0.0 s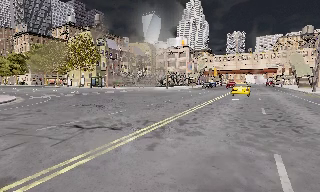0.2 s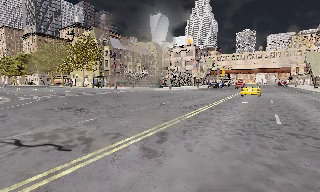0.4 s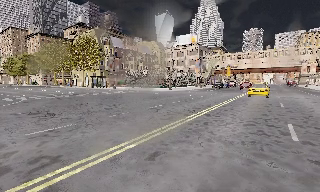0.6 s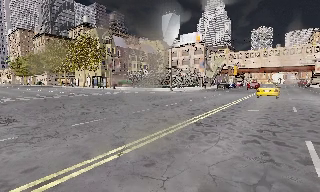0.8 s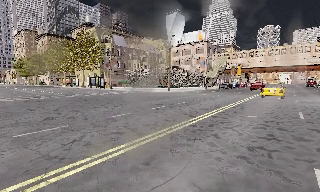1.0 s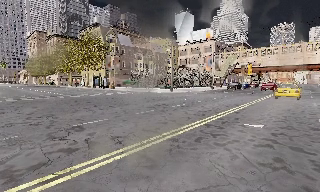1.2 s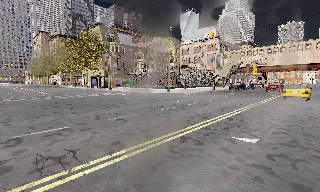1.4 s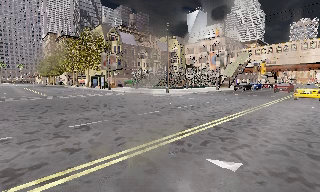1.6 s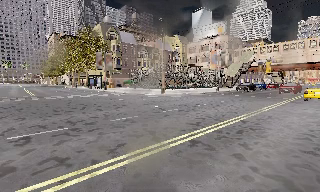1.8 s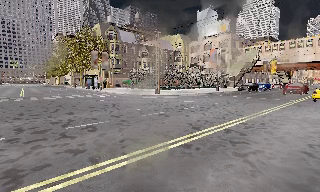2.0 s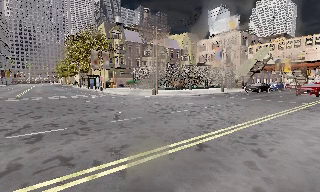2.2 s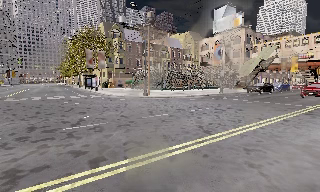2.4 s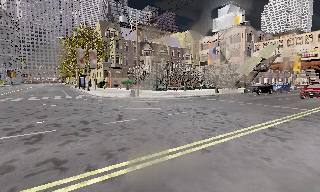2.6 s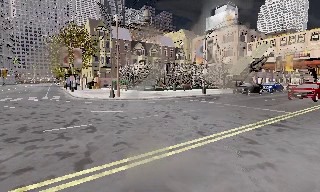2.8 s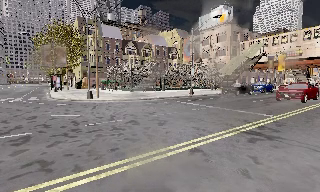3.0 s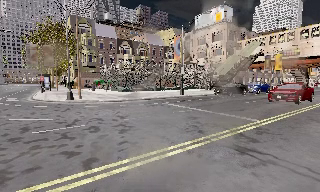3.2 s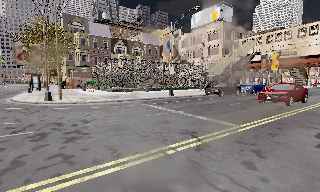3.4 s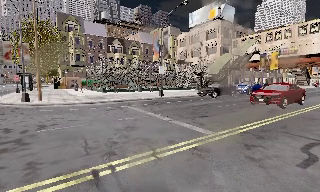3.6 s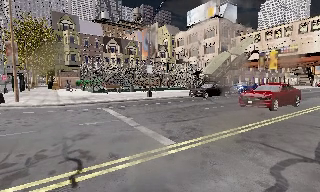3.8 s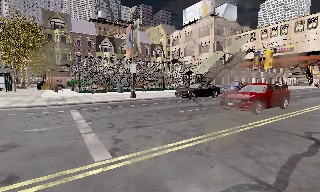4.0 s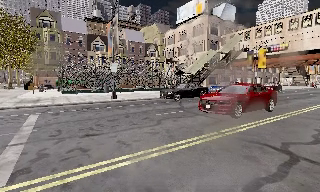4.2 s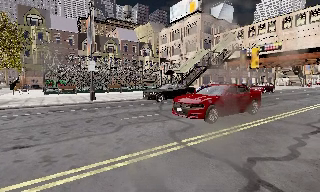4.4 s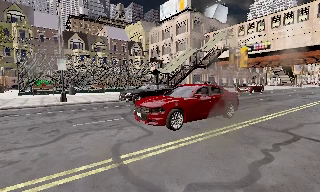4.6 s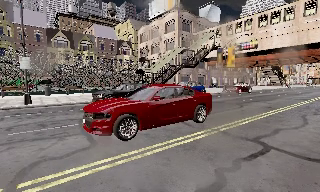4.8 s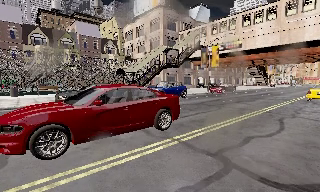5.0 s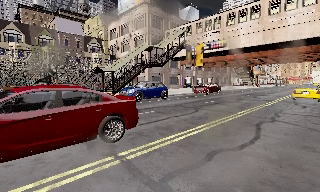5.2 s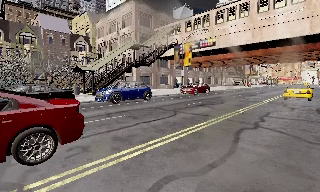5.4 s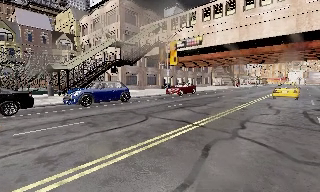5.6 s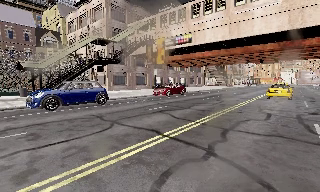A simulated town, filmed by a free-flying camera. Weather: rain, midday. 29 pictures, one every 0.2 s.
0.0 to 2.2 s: The camera pans to its left, which is counterclockwise from overhead, by about 25 degrees. It travels forward and to its right, about 20 m, so what stands in front looms larger.
2.2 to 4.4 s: The camera travels to its right and forward, about 18 m, so close, fixed things drift to the left.
4.4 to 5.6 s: The camera swings to its right by about 15 degrees, and the scene slides to the left. It travels to its right and forward, about 9 m, so close, fixed things drift to the left.
The film runs forward here.
